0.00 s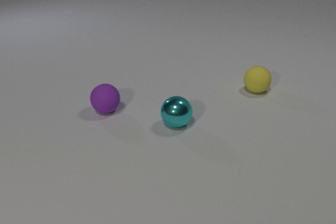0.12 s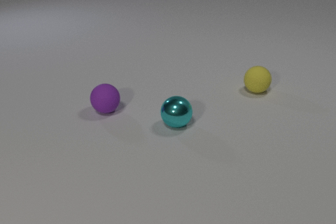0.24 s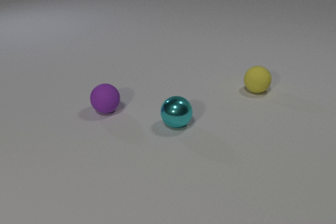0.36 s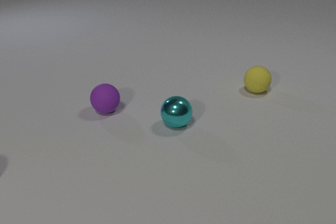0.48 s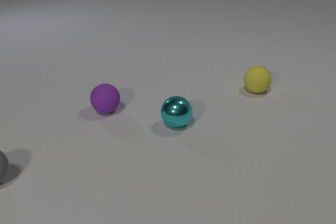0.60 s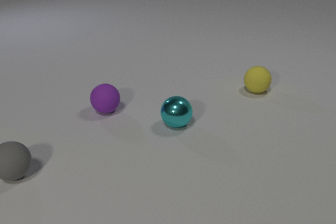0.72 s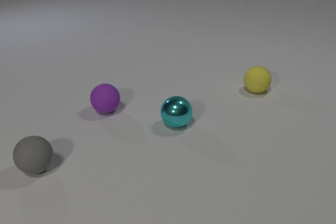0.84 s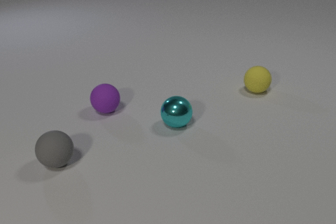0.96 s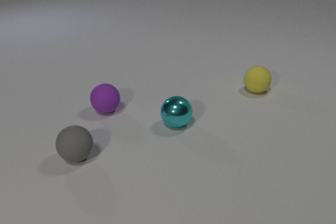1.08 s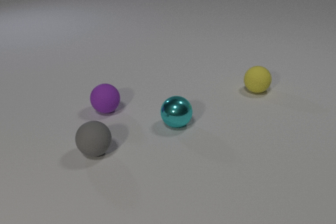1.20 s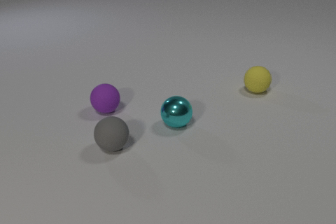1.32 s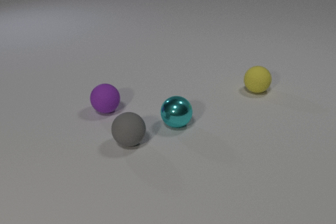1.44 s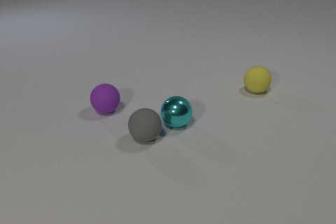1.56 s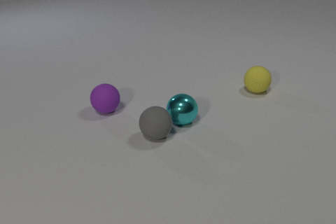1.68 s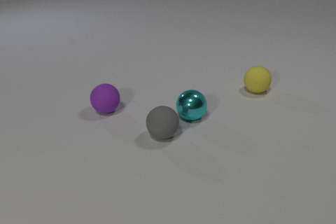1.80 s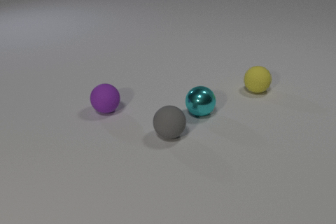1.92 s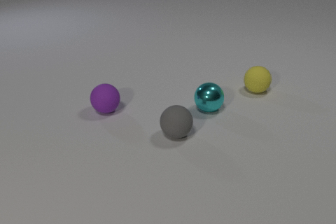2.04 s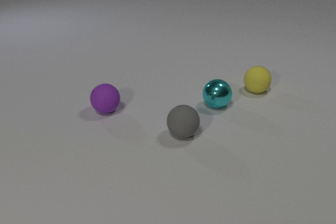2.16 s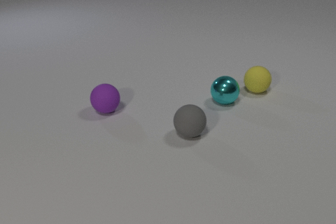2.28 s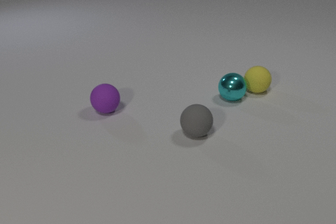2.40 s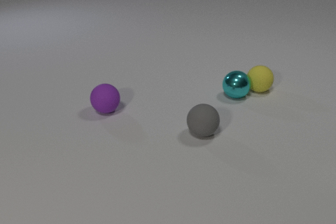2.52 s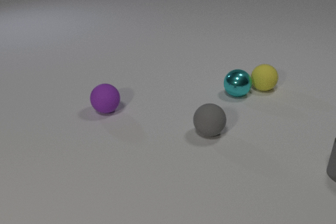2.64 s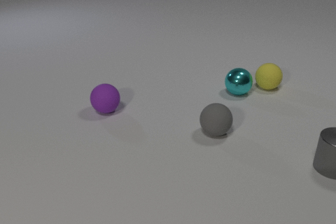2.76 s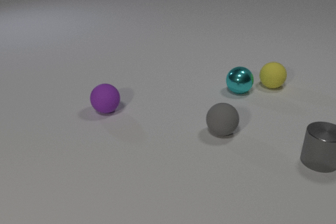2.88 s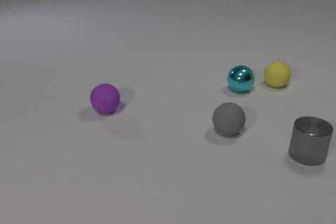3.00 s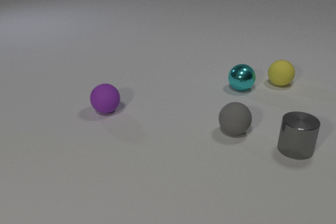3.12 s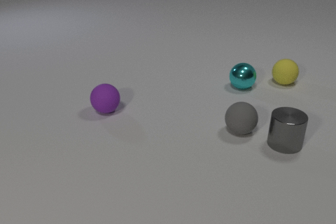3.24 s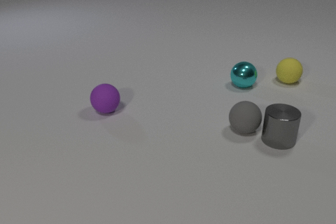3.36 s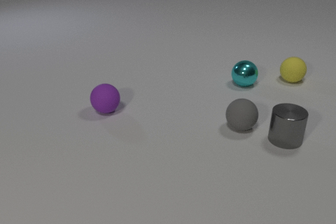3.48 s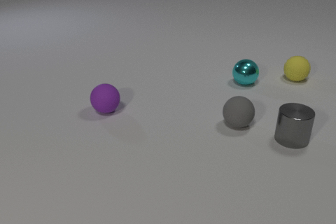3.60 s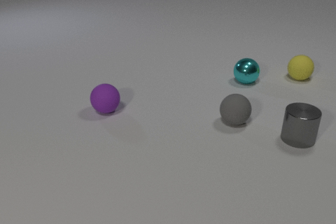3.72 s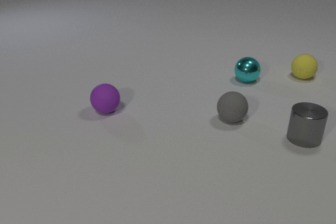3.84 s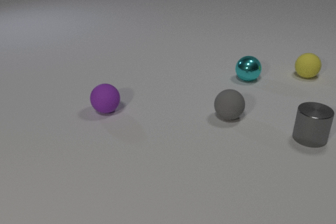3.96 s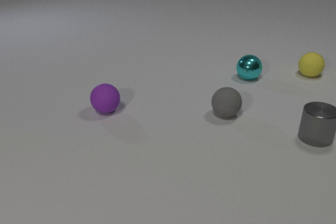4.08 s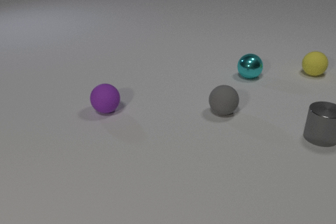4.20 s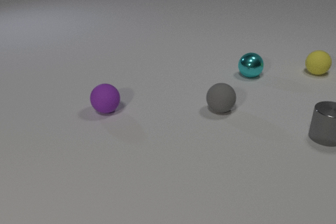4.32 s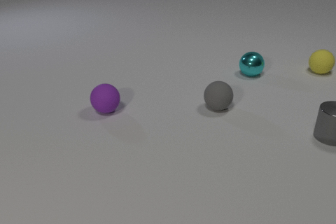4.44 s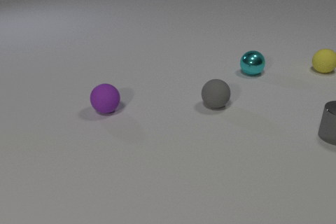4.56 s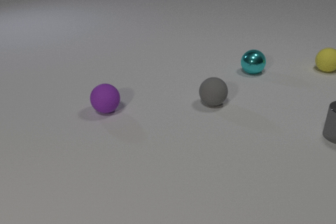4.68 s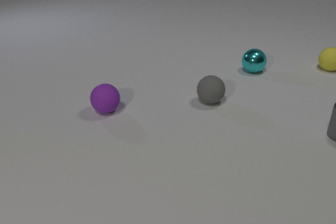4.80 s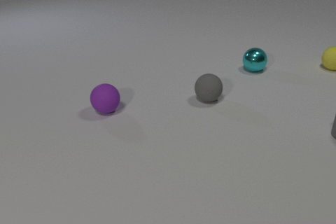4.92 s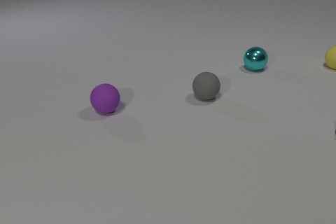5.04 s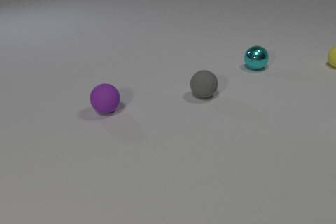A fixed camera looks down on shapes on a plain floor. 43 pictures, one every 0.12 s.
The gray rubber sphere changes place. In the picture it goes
to the right.
The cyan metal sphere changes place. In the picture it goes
away from the camera.
0.00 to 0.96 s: The gray rubber sphere comes in at the left edge, rolls to the right.
0.96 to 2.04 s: The gray rubber sphere rolls to the right. The cyan metal sphere rolls away from the camera and to the right. The gray rubber sphere and the cyan metal sphere collide.
2.04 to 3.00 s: The gray rubber sphere rolls to the right. The cyan metal sphere rolls away from the camera and to the right. The yellow rubber sphere rolls to the right and away from the camera. The gray metal cylinder comes in at the right edge, slides to the left and away from the camera. The cyan metal sphere and the yellow rubber sphere collide.
3.00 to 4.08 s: The gray rubber sphere rolls away from the camera. The cyan metal sphere rolls away from the camera. The yellow rubber sphere rolls away from the camera and to the right. The gray metal cylinder slides away from the camera and to the right. The gray rubber sphere and the gray metal cylinder collide.
4.08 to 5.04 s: The gray rubber sphere rolls away from the camera and to the left. The cyan metal sphere rolls away from the camera. The yellow rubber sphere rolls away from the camera and to the right. The gray metal cylinder slides to the right and away from the camera, leaves at the right edge.
How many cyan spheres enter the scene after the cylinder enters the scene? 0.
Are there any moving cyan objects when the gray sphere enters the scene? no.
How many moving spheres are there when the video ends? 3.
